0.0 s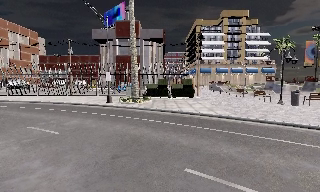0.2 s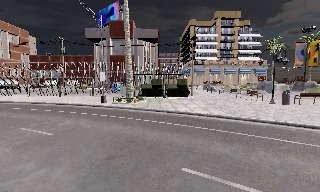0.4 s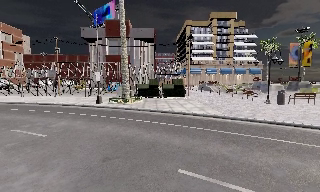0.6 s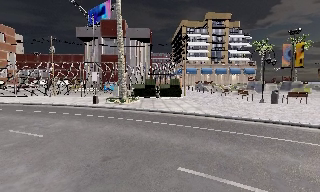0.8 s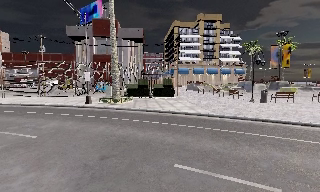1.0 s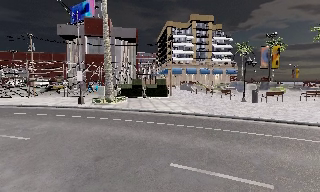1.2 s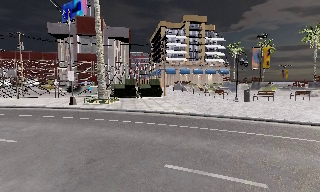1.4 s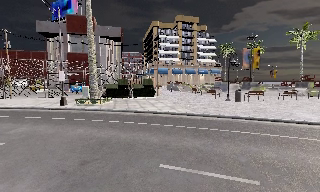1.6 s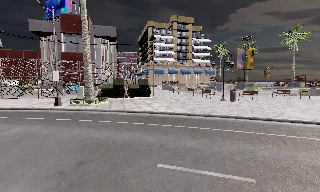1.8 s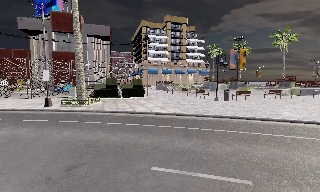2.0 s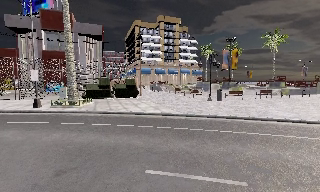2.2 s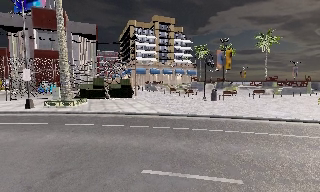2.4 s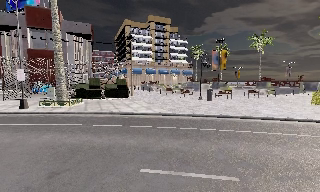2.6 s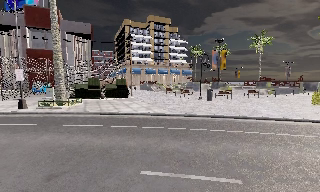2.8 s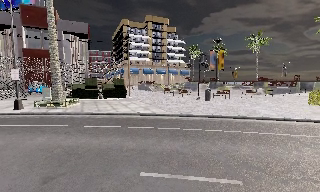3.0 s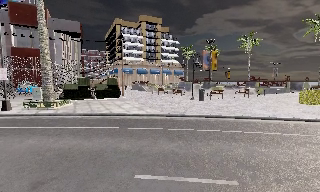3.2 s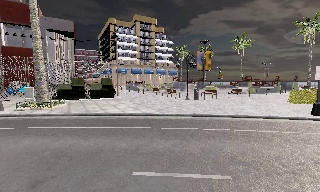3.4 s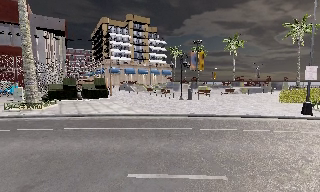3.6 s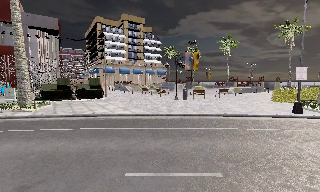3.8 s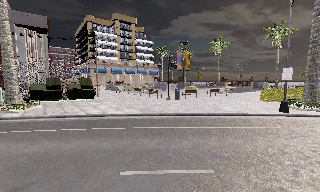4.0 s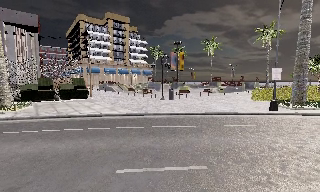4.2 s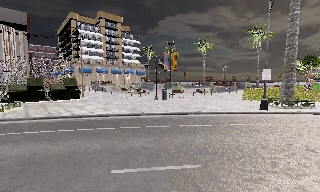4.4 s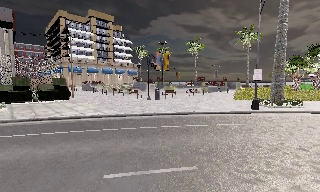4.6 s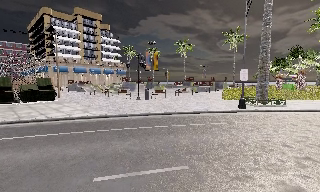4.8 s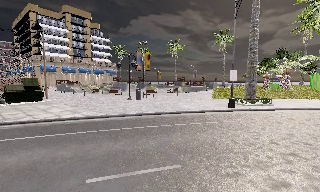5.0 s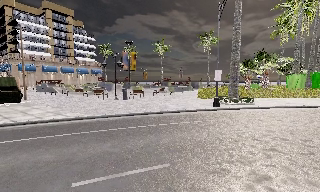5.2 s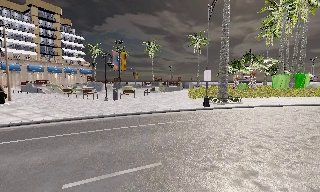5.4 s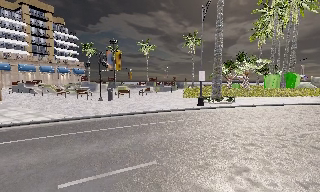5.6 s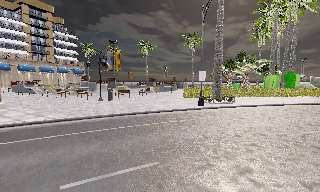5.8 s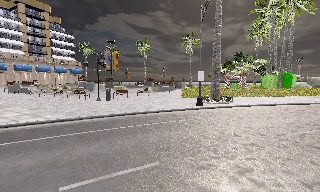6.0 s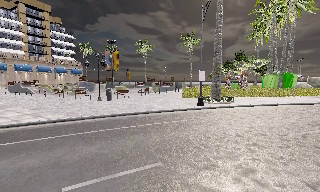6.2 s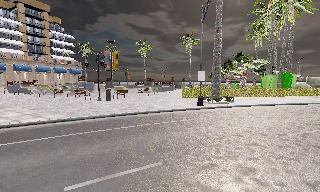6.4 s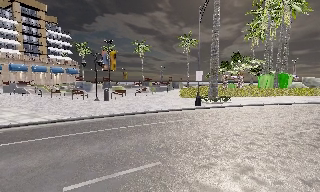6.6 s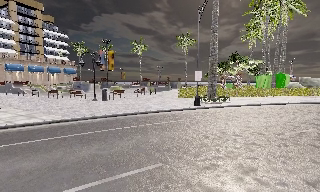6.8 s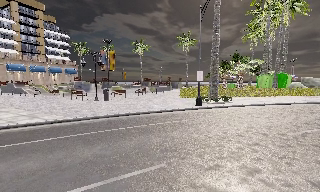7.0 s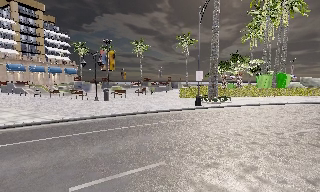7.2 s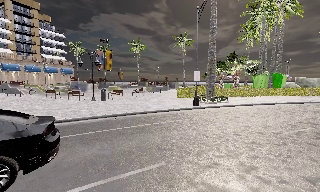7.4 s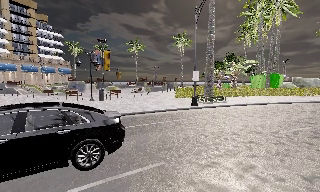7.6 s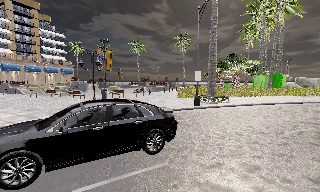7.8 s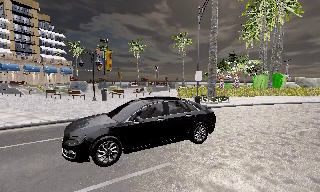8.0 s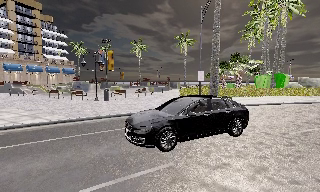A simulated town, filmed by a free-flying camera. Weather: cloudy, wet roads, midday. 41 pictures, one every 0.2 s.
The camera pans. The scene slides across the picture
to the left.
The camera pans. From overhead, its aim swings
clockwise.
0.0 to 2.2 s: The camera pans to its right, which is clockwise from overhead, by about 25 degrees.
2.2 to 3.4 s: The camera shifts only a little, or ends up much as it began.
3.4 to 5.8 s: The camera pans to its right, which is clockwise from overhead, by about 30 degrees.
5.8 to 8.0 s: The camera travels to its left, about 0.5 m.
The film runs backward here.
